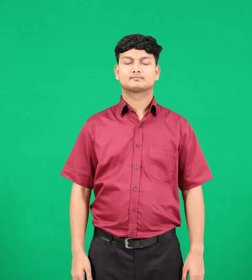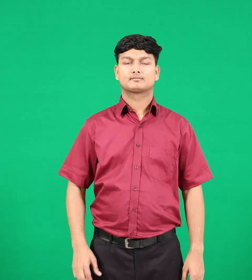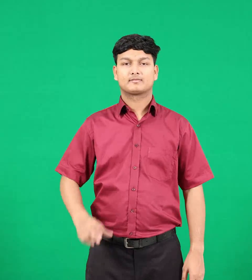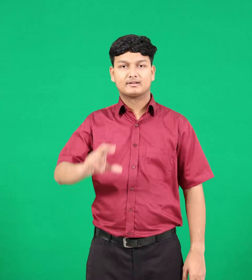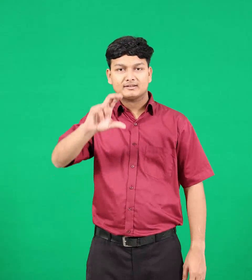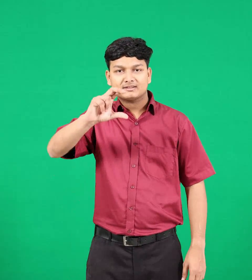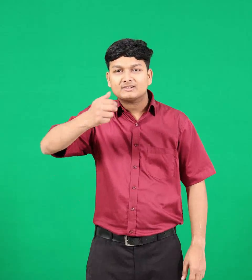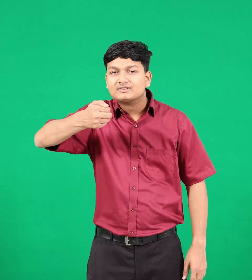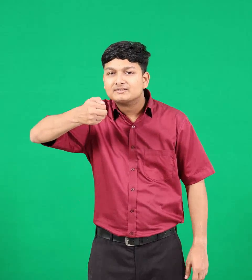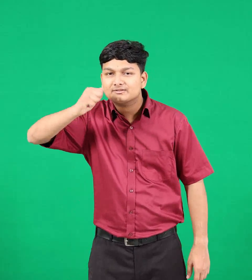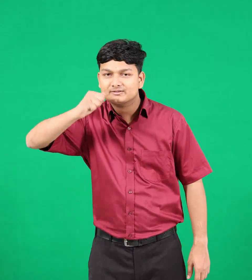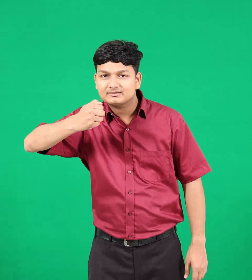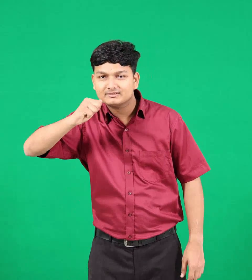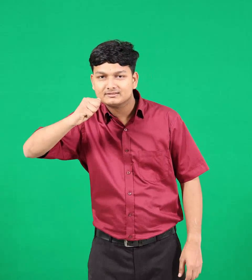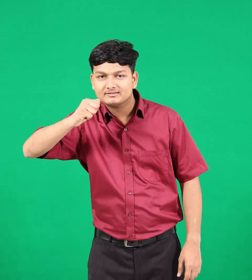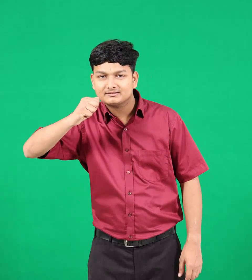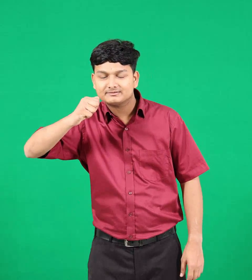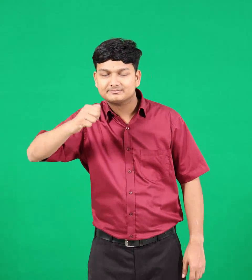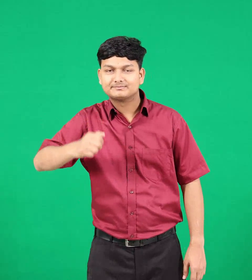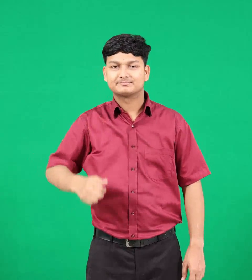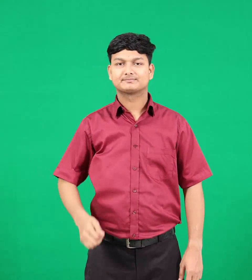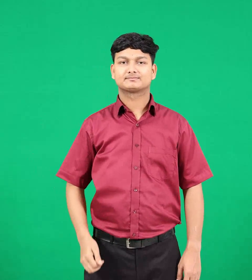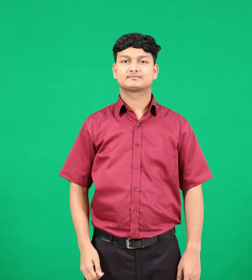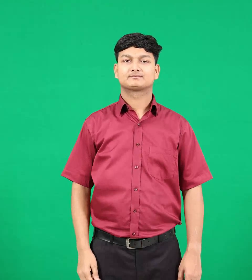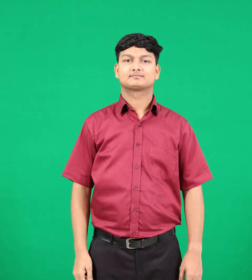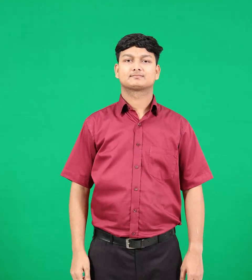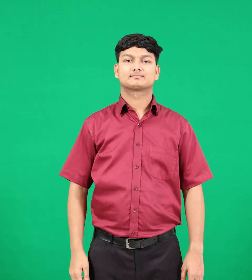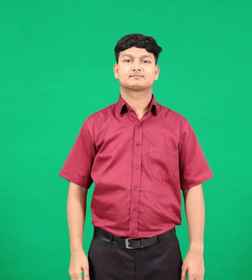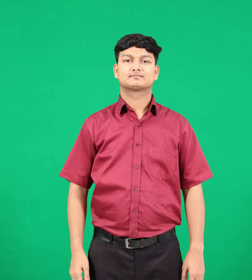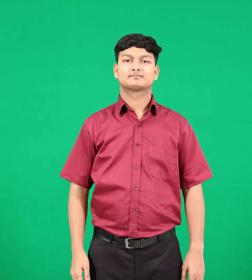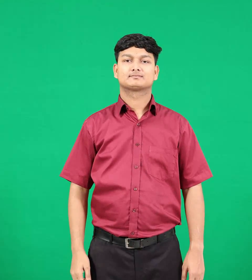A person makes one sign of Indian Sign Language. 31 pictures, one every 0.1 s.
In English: cup
